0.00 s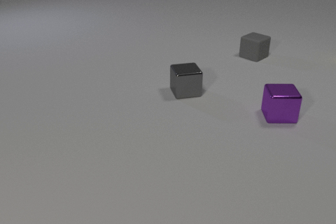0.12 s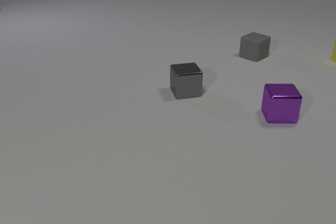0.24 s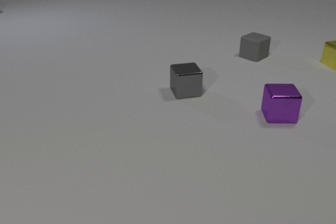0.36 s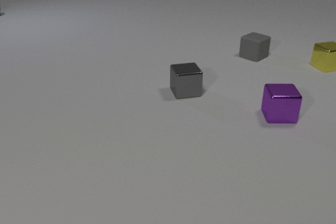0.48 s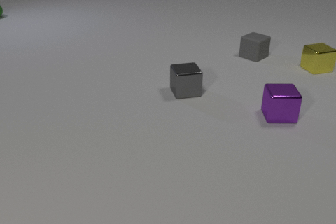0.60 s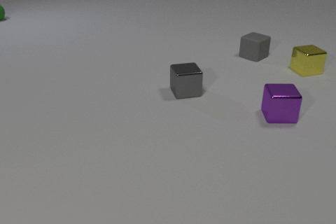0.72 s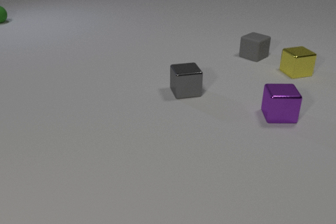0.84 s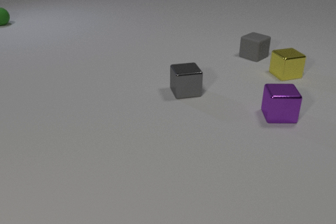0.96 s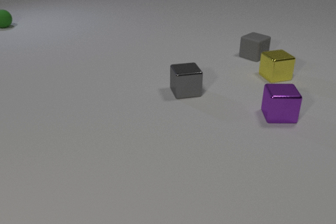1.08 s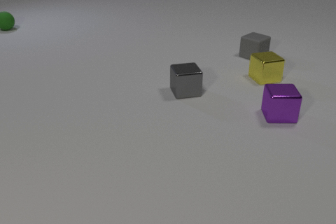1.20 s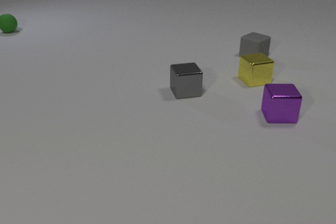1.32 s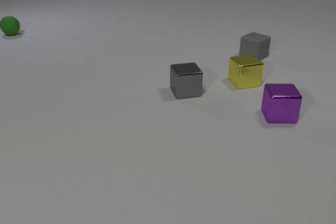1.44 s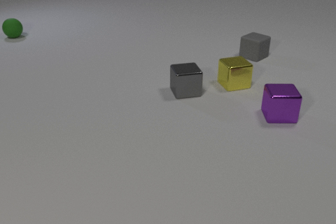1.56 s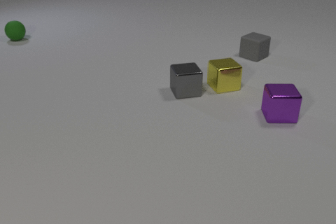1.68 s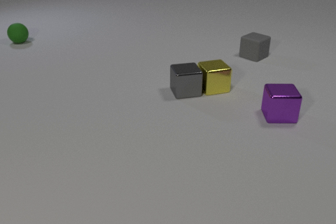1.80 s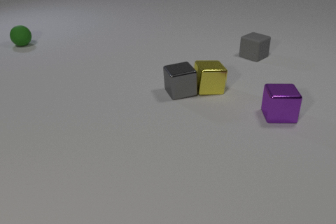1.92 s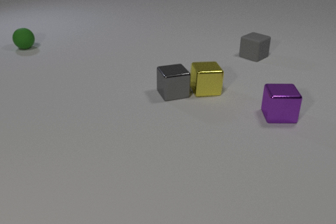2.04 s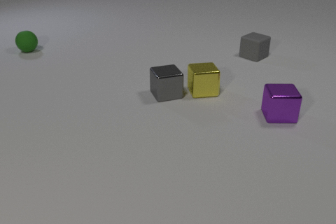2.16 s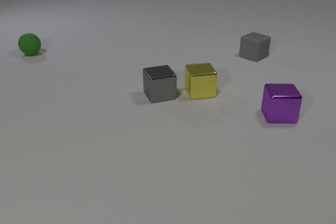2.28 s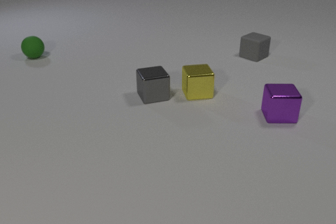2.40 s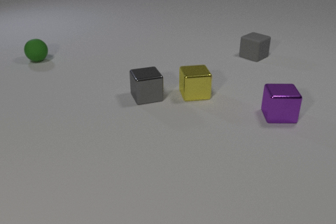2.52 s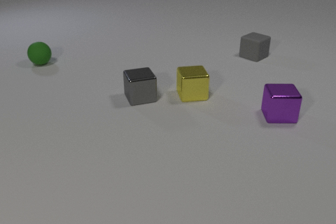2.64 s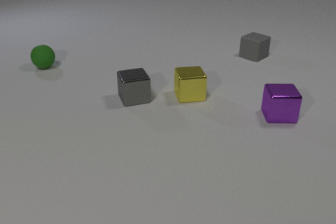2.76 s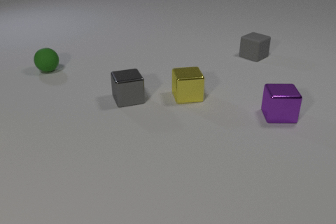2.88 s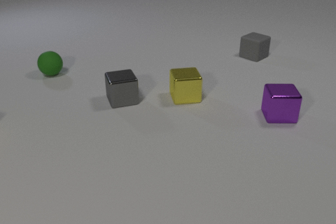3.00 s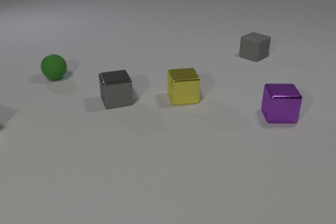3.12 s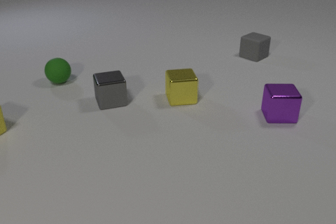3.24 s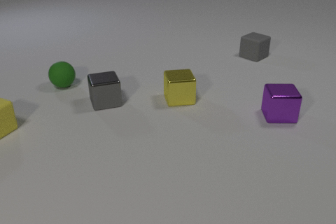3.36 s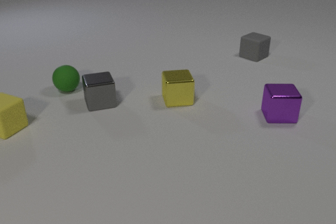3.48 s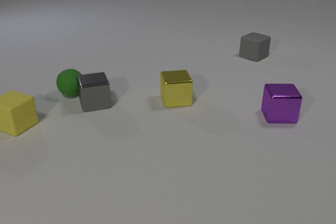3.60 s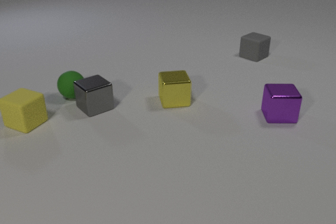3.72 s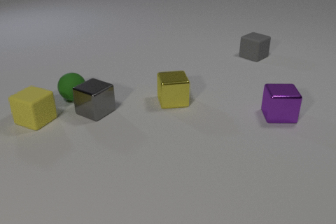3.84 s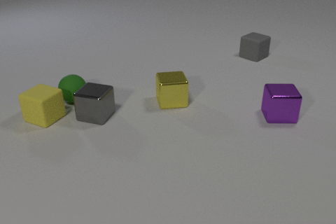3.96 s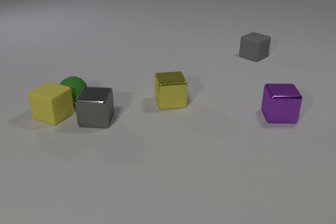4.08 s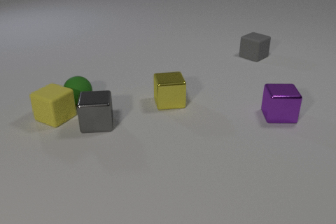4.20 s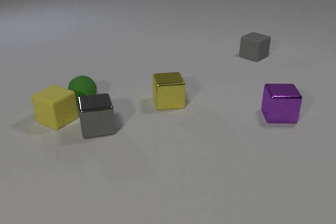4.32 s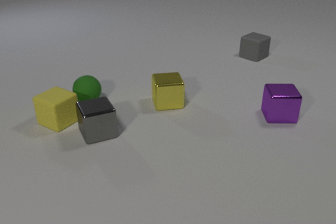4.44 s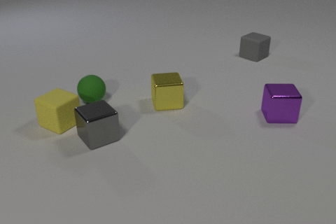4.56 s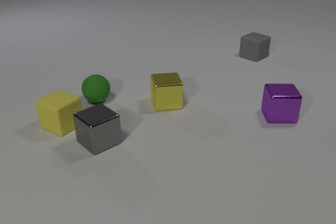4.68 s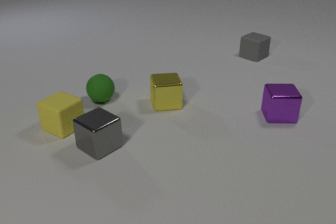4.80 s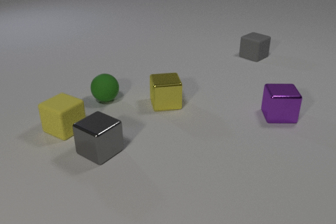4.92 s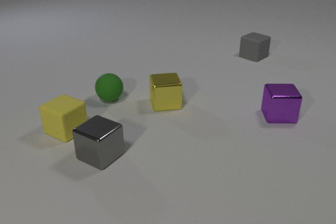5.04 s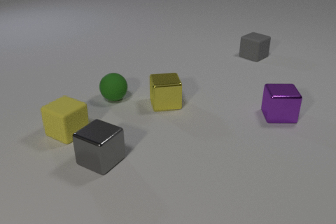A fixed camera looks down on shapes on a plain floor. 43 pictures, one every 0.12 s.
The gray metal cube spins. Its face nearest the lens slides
to the right.
The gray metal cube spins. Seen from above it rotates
counterclockwise.
0.00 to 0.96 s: The yellow metal cube comes in at the right edge, slides to the left and toward the camera. The green rubber sphere comes in at the left edge, rolls toward the camera.
0.96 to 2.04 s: The yellow metal cube slides to the left and toward the camera. The gray metal cube slides to the left. The green rubber sphere rolls toward the camera. The yellow metal cube and the gray metal cube collide.
2.04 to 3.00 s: The yellow metal cube slides to the left and toward the camera. The gray metal cube slides to the left. The green rubber sphere rolls toward the camera.
3.00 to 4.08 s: The yellow metal cube slides to the left and toward the camera. The gray metal cube slides toward the camera and to the left, spins so that its near face slides to the right, counterclockwise seen from above. The green rubber sphere rolls toward the camera. The yellow rubber cube comes in at the left edge, slides to the right. The gray metal cube and the green rubber sphere collide. The green rubber sphere and the yellow rubber cube collide.
4.08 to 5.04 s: The gray metal cube slides toward the camera, spins so that its near face slides to the right, counterclockwise seen from above. The green rubber sphere rolls to the right. The yellow rubber cube slides toward the camera.
What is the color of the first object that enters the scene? yellow.
How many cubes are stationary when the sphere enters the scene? 3.
How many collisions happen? 3.
